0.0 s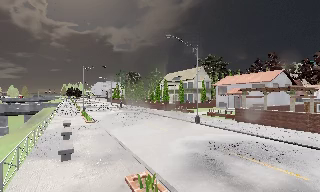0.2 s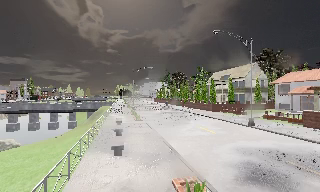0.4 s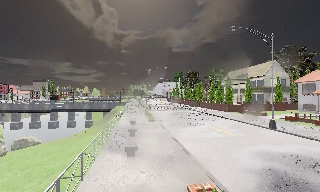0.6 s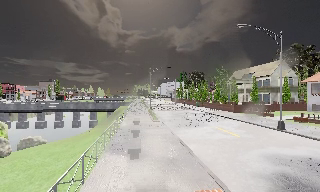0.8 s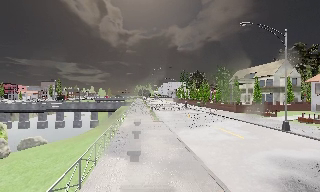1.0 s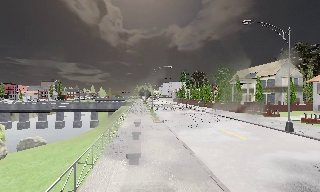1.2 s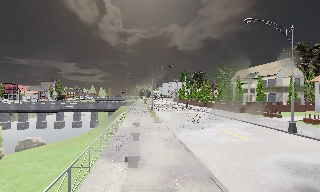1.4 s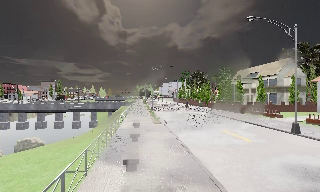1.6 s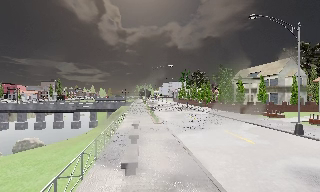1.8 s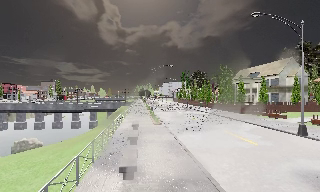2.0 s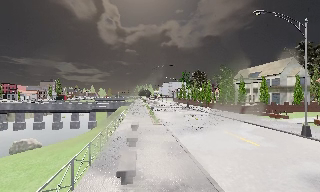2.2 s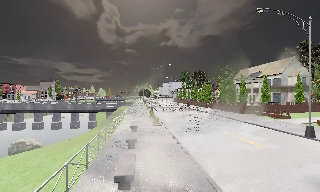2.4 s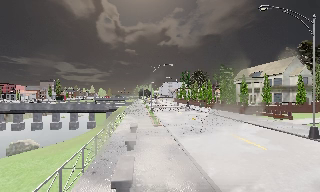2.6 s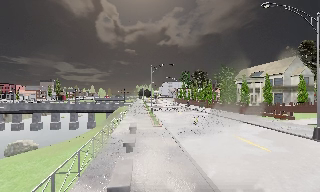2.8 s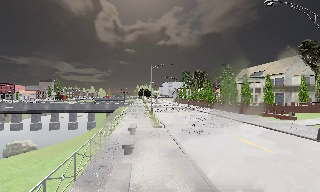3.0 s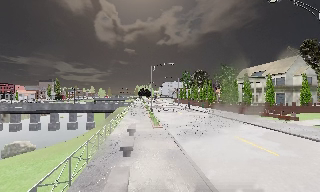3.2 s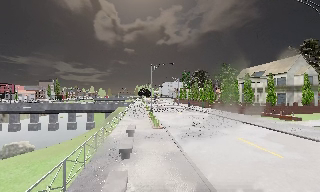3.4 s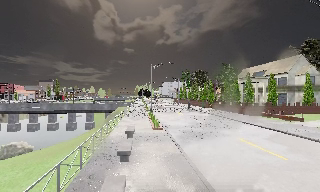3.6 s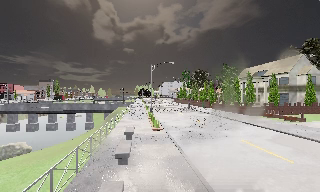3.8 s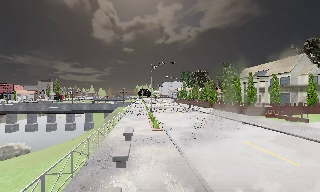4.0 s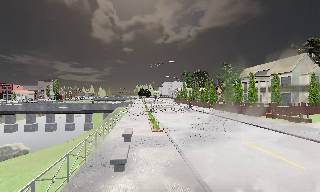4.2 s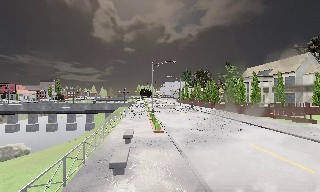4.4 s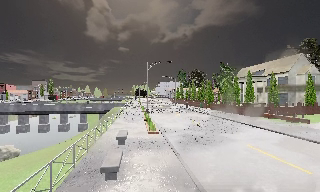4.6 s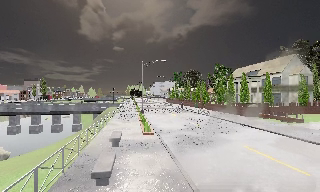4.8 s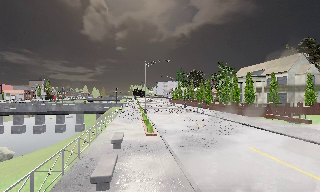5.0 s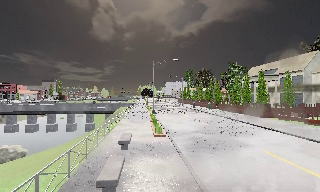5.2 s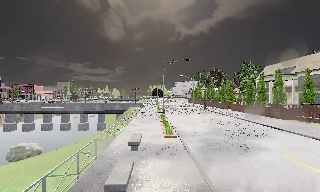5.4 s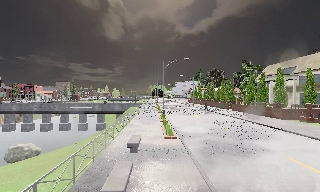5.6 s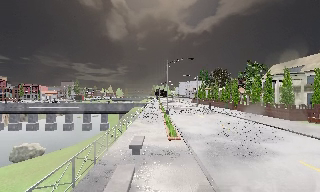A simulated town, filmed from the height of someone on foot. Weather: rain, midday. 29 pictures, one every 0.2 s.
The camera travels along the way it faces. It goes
forward.
0.0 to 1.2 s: The camera swings to its left by about 25 degrees, and the scene slides to the right. It travels forward, about 1.5 m, so what stands in front looms larger.
1.2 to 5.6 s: The camera travels forward, about 6 m, so what stands in front looms larger.
The film runs forward here.
